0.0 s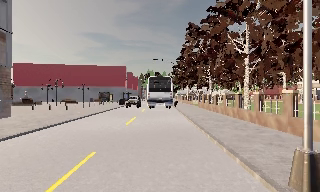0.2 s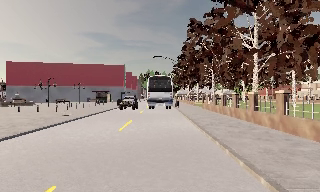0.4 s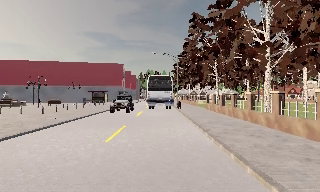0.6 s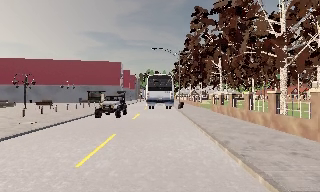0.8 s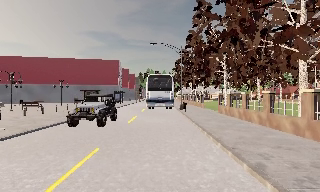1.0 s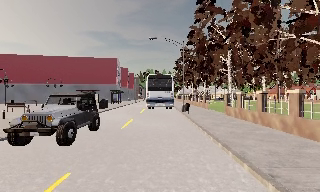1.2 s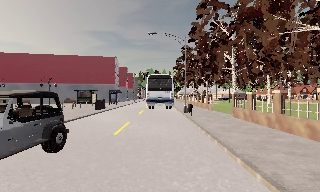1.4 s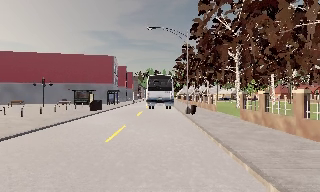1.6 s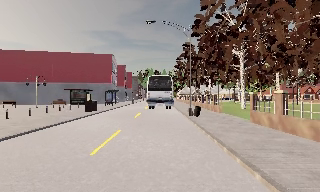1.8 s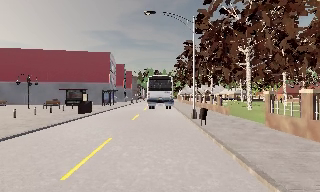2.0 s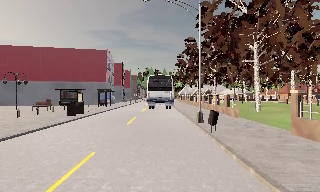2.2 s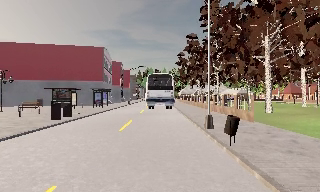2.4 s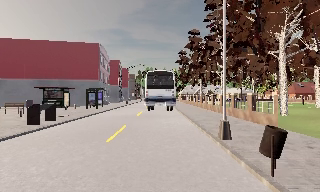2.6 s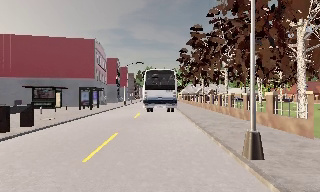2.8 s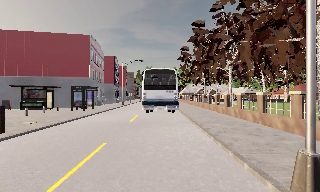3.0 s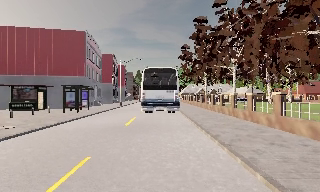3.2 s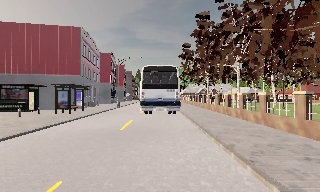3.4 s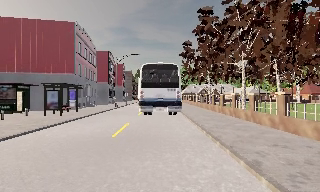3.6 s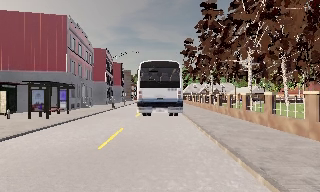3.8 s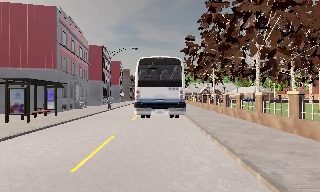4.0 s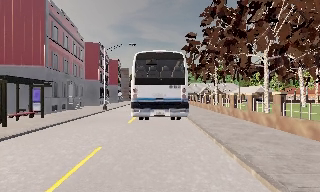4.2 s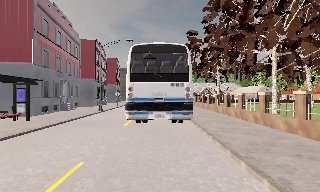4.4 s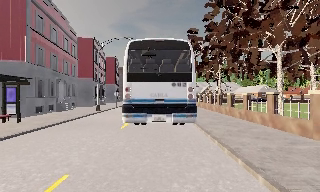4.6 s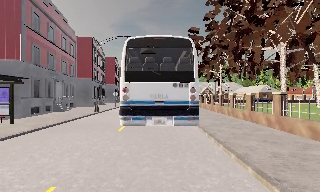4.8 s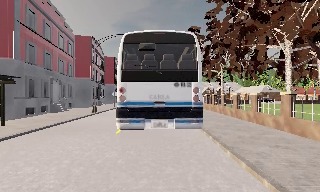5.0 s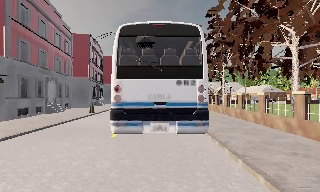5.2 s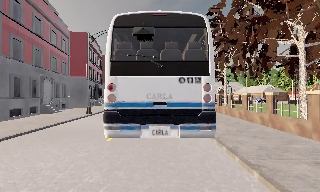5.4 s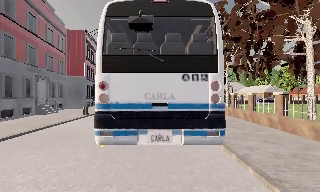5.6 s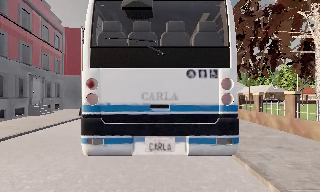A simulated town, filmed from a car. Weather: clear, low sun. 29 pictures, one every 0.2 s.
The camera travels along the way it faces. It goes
forward.
0.0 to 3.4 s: The camera travels forward, about 30 m, so what stands in front looms larger.
3.4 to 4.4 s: The camera travels forward, about 7 m, so what stands in front looms larger. It loses speed.
4.4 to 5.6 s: The camera travels forward, about 3.5 m, so what stands in front looms larger.
The film runs forward here.
